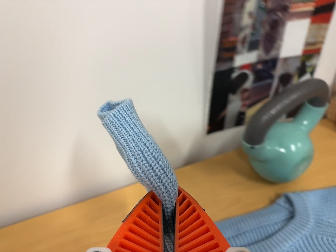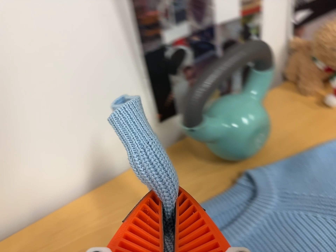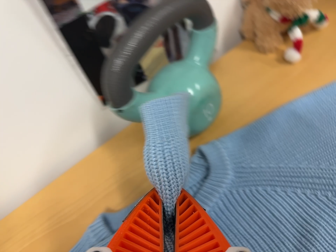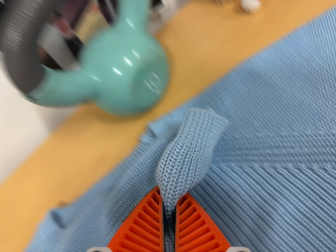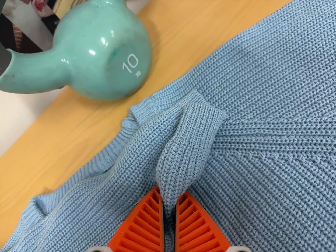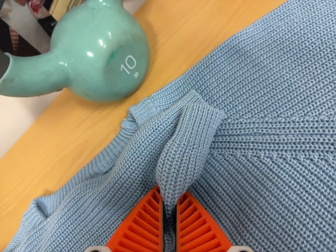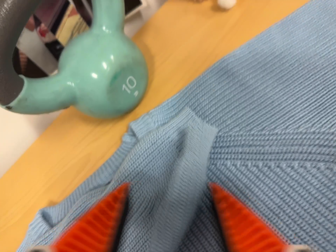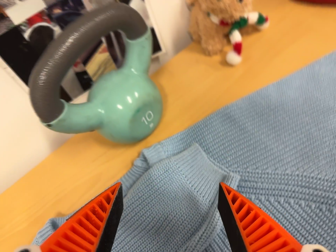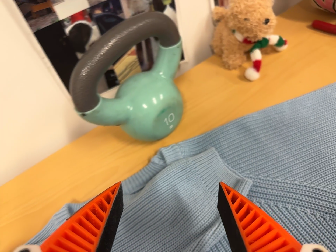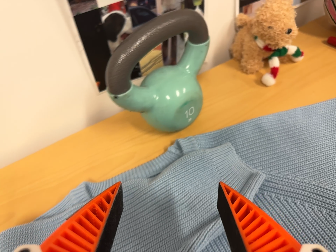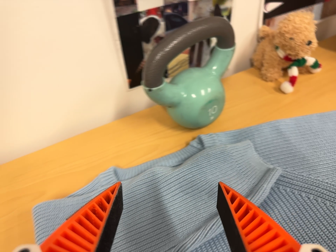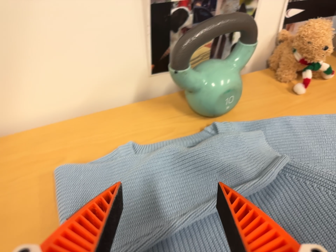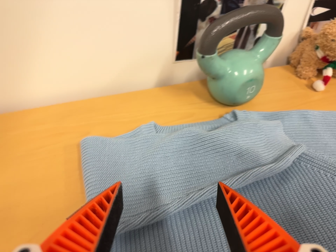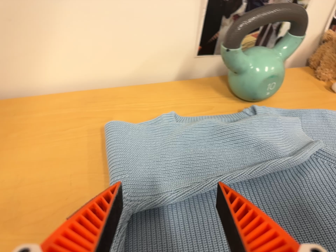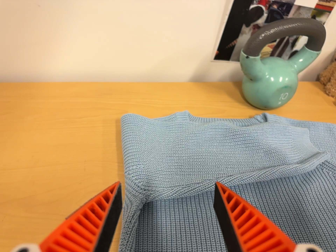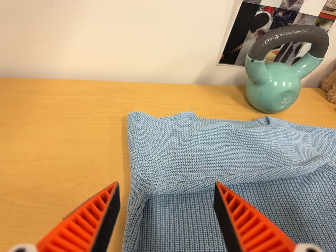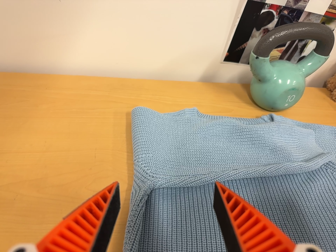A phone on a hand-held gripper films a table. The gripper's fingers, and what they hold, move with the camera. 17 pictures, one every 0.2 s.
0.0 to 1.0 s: The camera travels to its right and forward, about 28 cm, so close, fixed things drift to the left. Its aim tips toward the bottom of its view by about 20 degrees, and the scene shifts upward. It rolls about its line of sight by about 25 degrees, and the scene rotates counterclockwise.
1.0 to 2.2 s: The camera travels backward, to its left and toward the bottom of its view, about 24 cm, so what stands in front gets smaller. Its aim tips toward the top of its view by about 15 degrees. It rolls about its line of sight by about 30 degrees, and the scene rotates clockwise.
2.2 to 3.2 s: The camera travels to its left, toward the bottom of its view and backward, about 12 cm, so close, fixed things drift to the right. It rolls about its line of sight by about 15 degrees, and the scene rotates clockwise.
The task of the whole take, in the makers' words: left arm across.
The film runs forward here.
